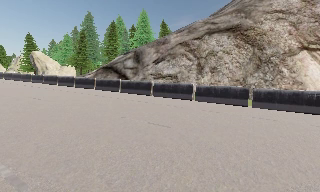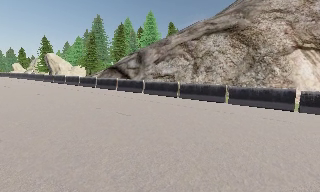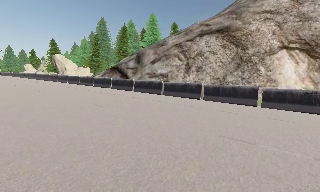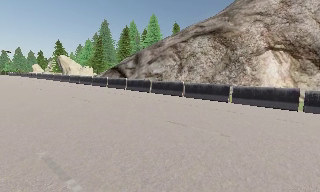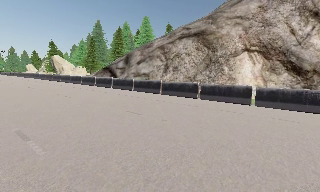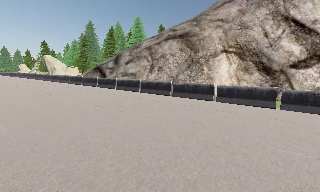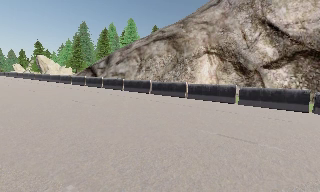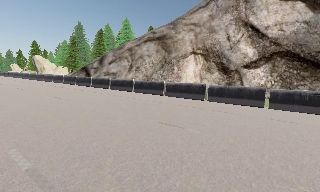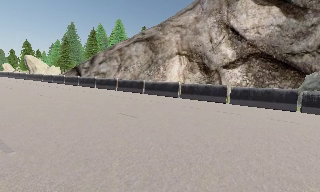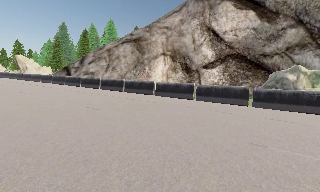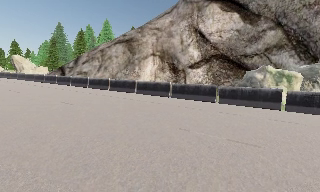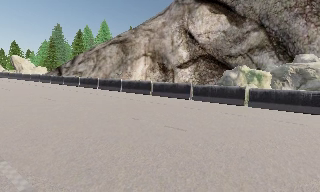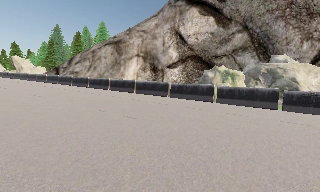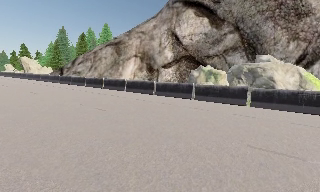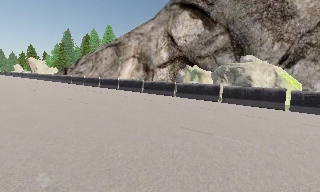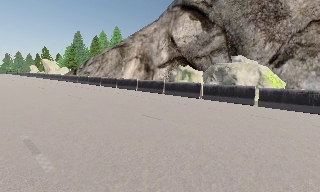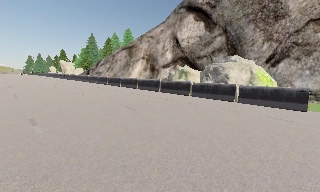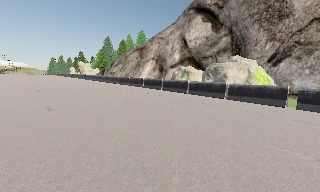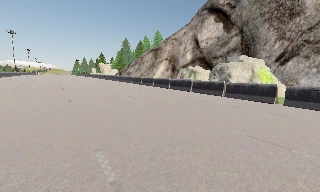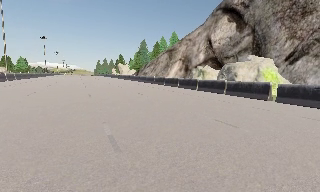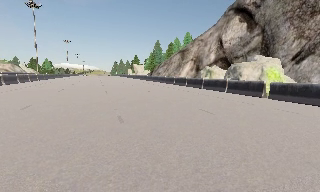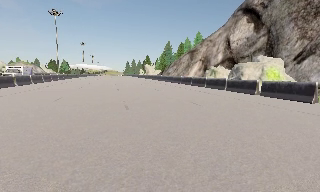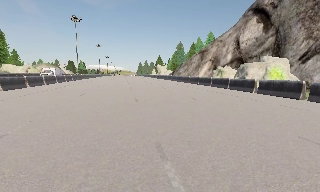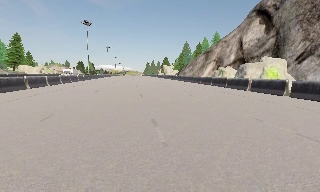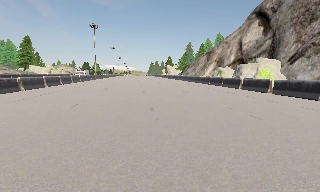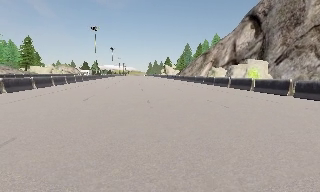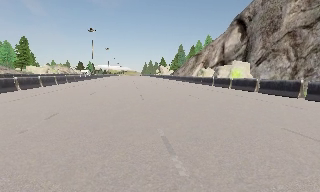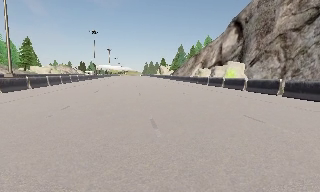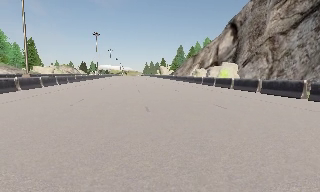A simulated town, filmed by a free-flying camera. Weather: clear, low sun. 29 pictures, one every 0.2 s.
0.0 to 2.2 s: The camera travels to its right and backward, about 20 m, so close, fixed things drift to the left.
2.2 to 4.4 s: The camera pans to its left, which is counterclockwise from overhead, by about 45 degrees. It travels backward and to its right, about 20 m.
4.4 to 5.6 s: The camera travels backward, about 12 m, so what stands in front gets smaller.
The film runs backward here.
